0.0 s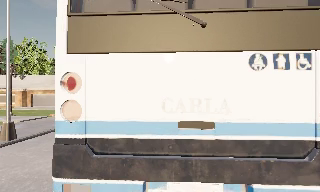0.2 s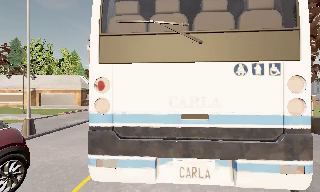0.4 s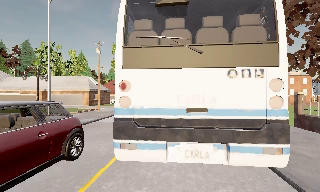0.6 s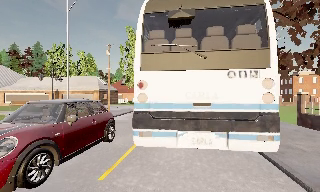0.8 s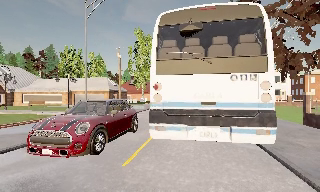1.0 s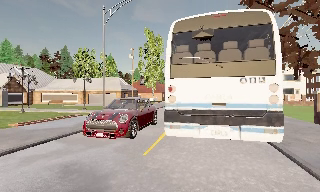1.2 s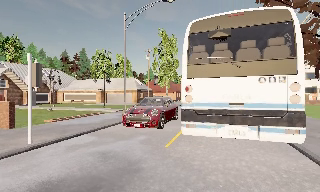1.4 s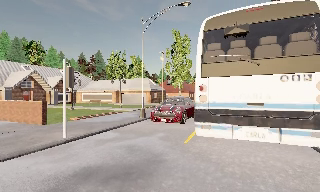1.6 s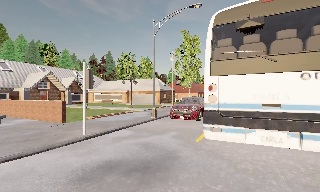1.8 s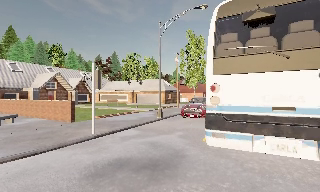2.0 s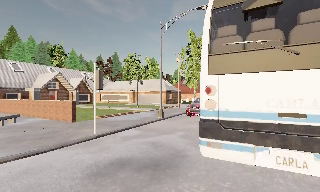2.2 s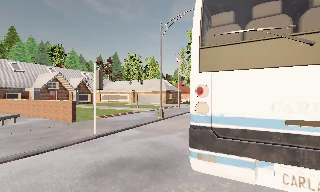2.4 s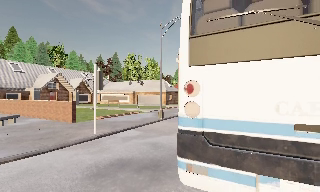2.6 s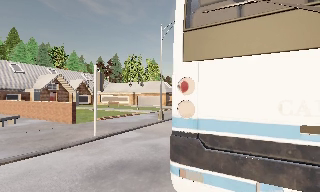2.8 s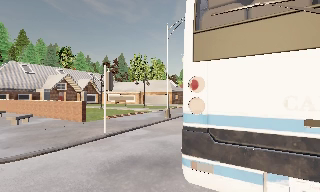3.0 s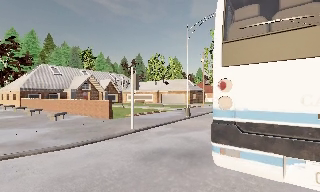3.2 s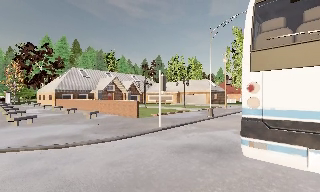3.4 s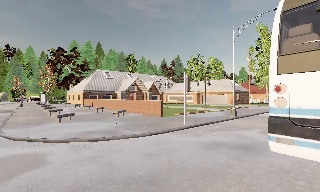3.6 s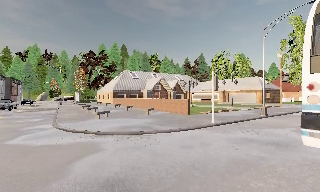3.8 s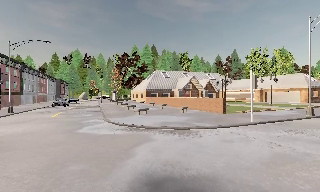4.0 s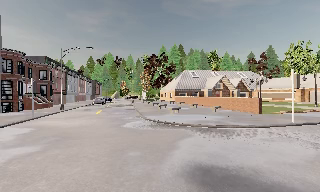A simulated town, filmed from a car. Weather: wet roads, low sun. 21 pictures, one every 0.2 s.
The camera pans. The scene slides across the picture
to the right.
The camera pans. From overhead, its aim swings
counterclockwise.
0.0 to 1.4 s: The scene slides to the right, as the camera pans about 20 degrees to its left. It travels backward, about 4.5 m, so what stands in front gets smaller.
1.4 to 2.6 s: The camera shifts only a little, or ends up much as it began.
2.6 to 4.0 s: The camera pans to its left, which is counterclockwise from overhead, by about 50 degrees. It travels backward and to its left, about 5 m. It gains speed.
The film runs backward here.
